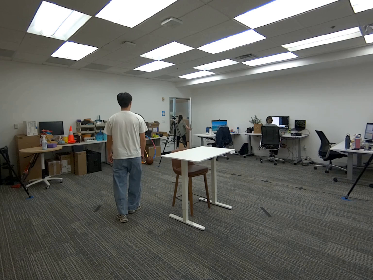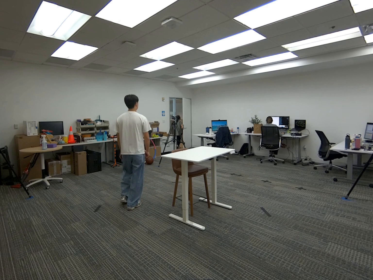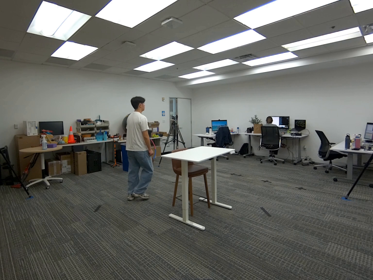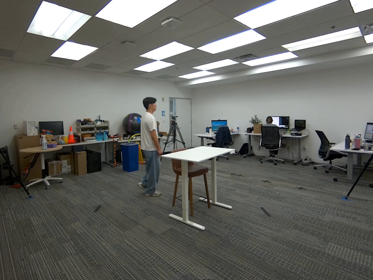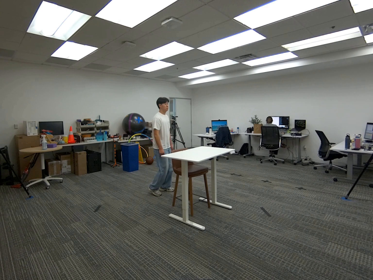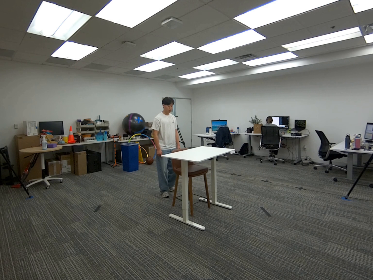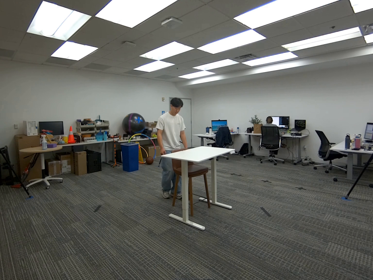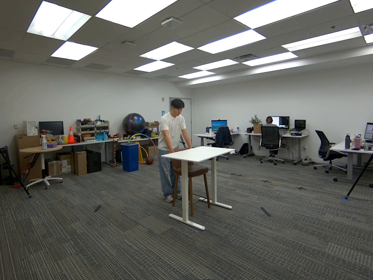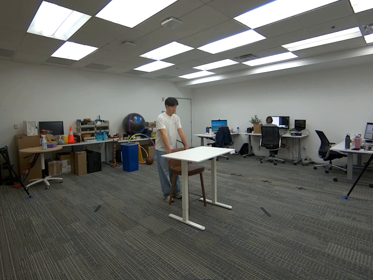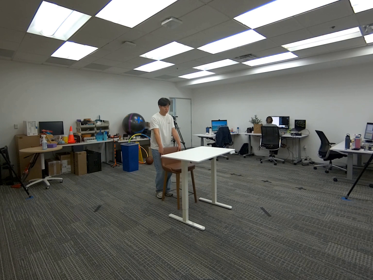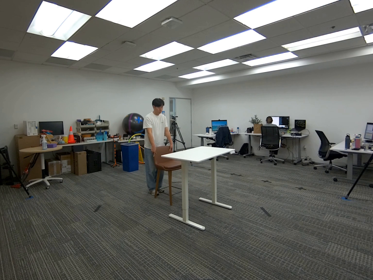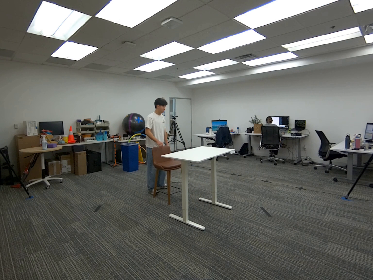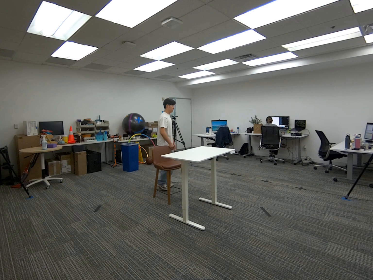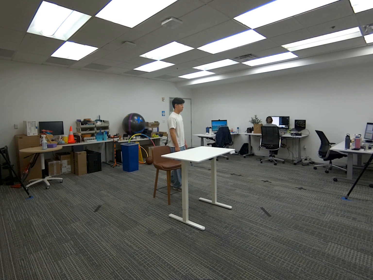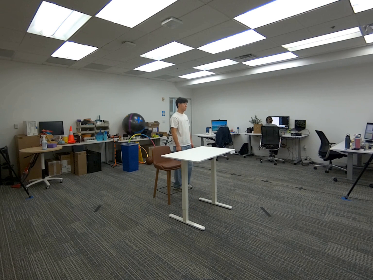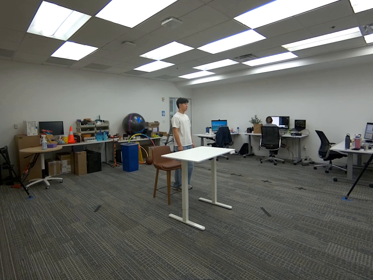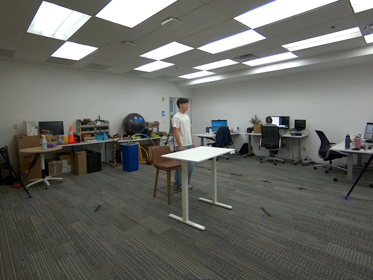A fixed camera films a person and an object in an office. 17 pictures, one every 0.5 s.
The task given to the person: Walk over to the tall bar stool and pull the tall bar stool away from the desk.
